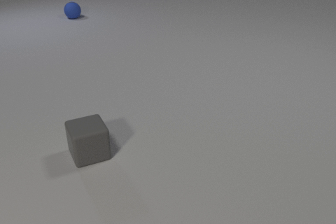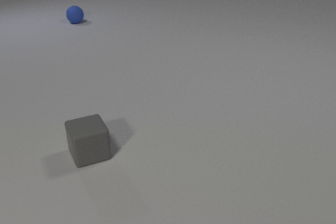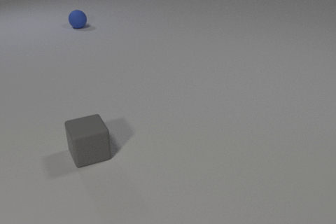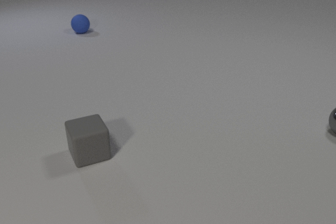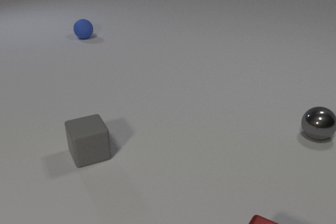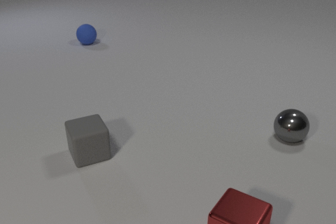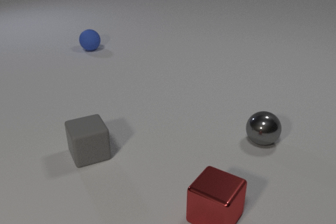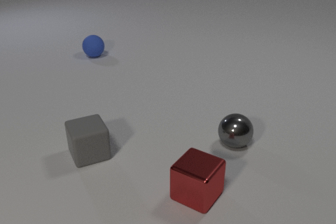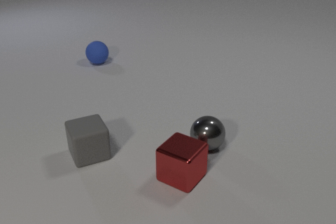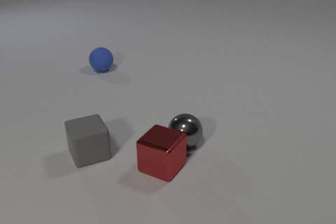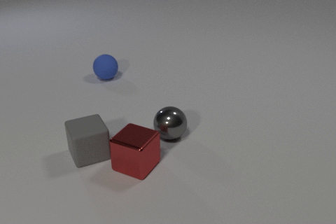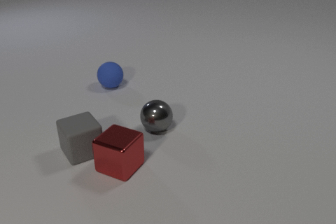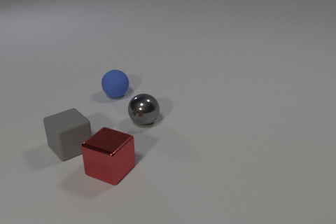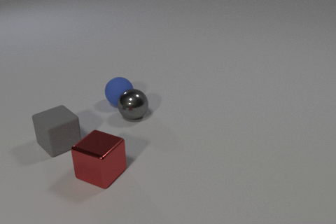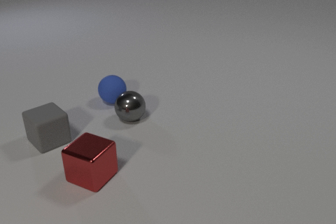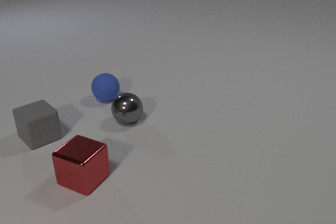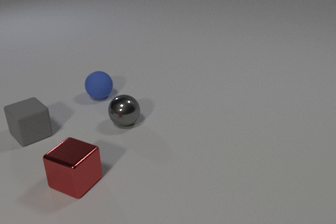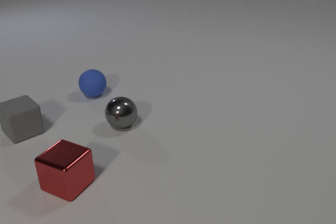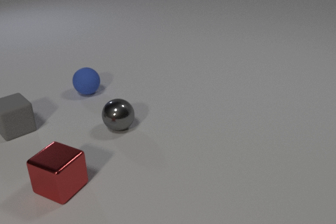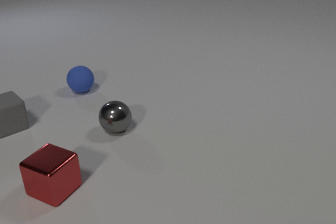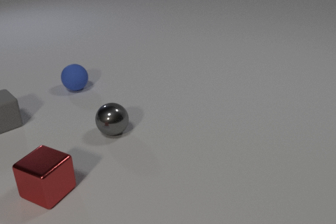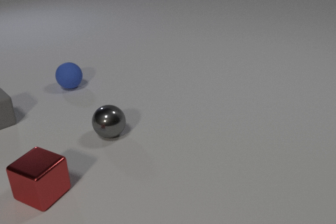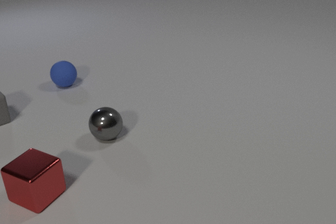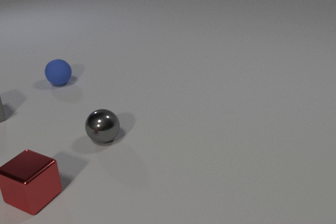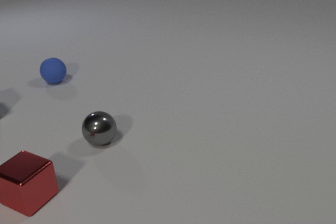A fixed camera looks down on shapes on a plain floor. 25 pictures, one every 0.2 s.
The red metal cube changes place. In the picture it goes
to the left.
The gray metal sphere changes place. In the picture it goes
to the left.
0.0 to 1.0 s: The gray metal sphere comes in at the right edge, rolls to the left and toward the camera. The red metal cube comes in at the bottom edge, slides away from the camera and to the left. The blue rubber sphere rolls toward the camera.
1.0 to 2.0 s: The gray metal sphere rolls to the left. The red metal cube slides away from the camera and to the left. The blue rubber sphere rolls toward the camera. The gray metal sphere and the red metal cube collide.
2.0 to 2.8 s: The gray metal sphere rolls to the left and away from the camera. The red metal cube slides to the left. The gray rubber cube slides to the left and away from the camera. The blue rubber sphere rolls toward the camera. The red metal cube and the gray rubber cube collide. The gray metal sphere and the blue rubber sphere collide.
2.8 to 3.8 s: The gray metal sphere rolls toward the camera and to the left. The red metal cube slides to the left. The gray rubber cube slides away from the camera and to the left. The blue rubber sphere rolls to the left and away from the camera.
3.8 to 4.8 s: The gray metal sphere rolls toward the camera and to the left. The red metal cube slides to the left. The gray rubber cube slides away from the camera and to the left. The blue rubber sphere rolls away from the camera and to the left.
What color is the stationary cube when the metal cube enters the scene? gray.
What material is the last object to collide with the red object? rubber.
How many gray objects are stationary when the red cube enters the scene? 1.
